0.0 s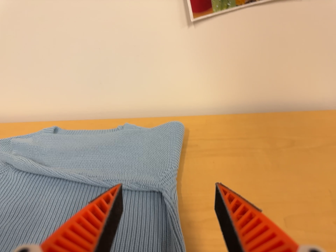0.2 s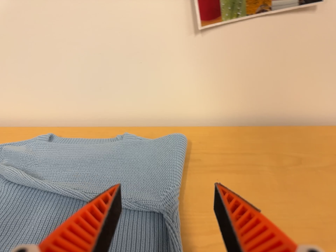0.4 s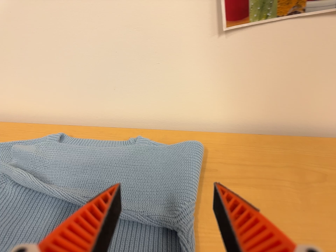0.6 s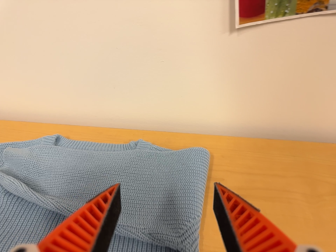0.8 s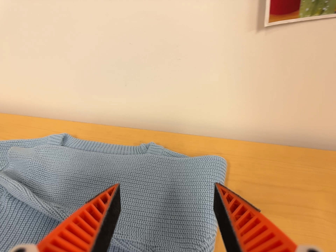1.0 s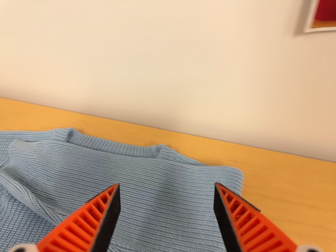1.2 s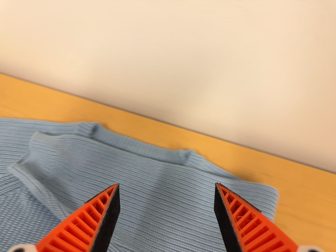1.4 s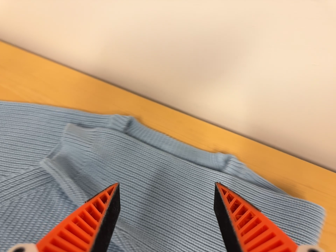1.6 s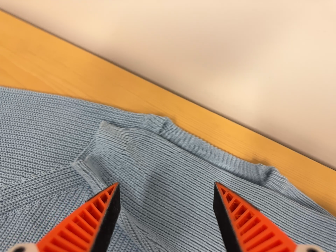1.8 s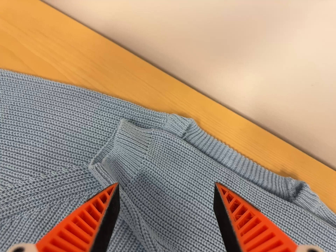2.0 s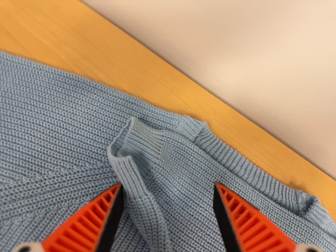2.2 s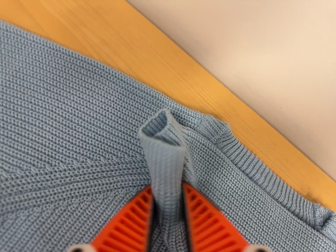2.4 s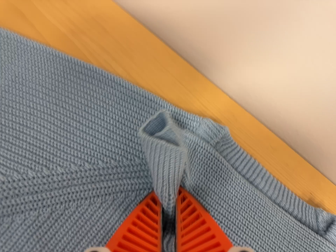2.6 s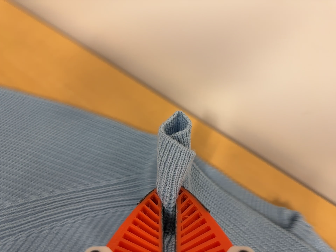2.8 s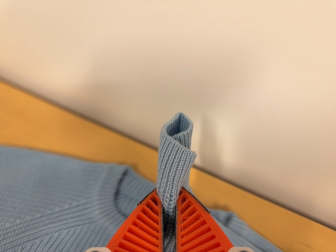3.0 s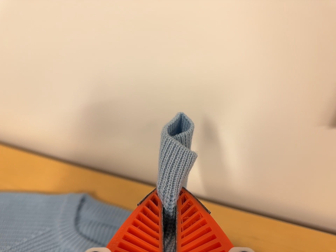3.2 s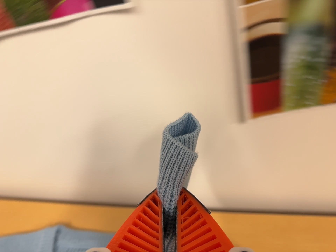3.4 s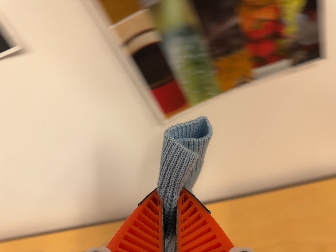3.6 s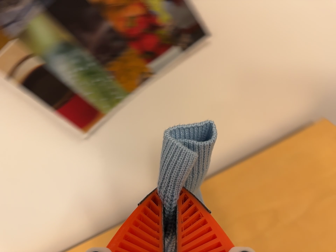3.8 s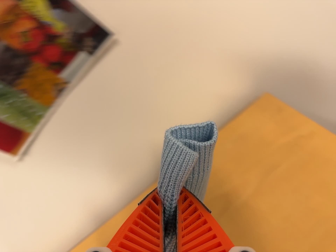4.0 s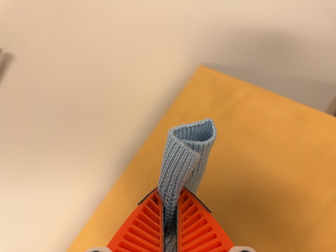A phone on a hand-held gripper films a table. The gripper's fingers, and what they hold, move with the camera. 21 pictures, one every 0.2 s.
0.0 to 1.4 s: The camera travels toward the top of its view, forward and to its left, about 30 cm. Its aim tips toward the bottom of its view by about 20 degrees. It rolls about its line of sight by about 25 degrees, and the scene rotates clockwise.
1.4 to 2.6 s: The camera travels to its left, forward and toward the top of its view, about 12 cm, so close, fixed things drift to the right. It rolls about its line of sight by about 10 degrees, and the scene rotates clockwise.
2.6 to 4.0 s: The camera travels to its right, about 60 cm, so close, fixed things drift to the left. Its aim tips toward the top of its view by about 15 degrees, and the scene shifts downward. It rolls about its line of sight by about 85 degrees, and the scene rotates counterclockwise.
The film runs backward here.
